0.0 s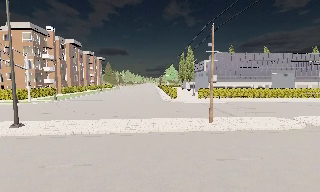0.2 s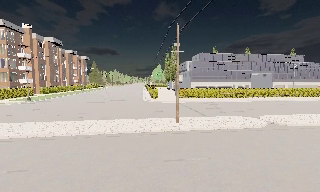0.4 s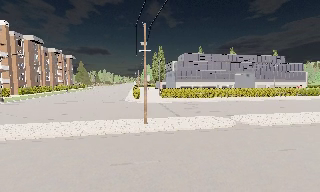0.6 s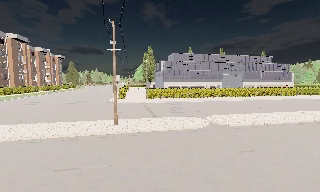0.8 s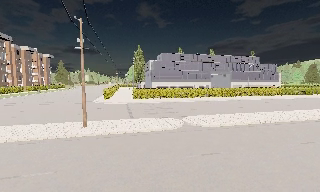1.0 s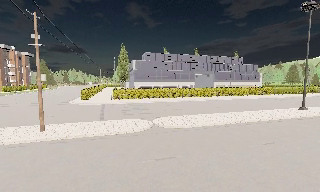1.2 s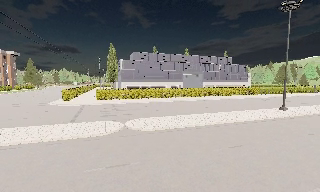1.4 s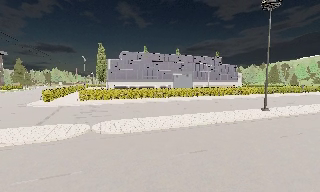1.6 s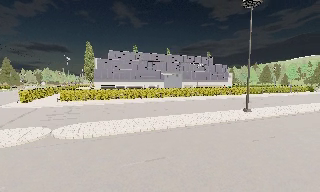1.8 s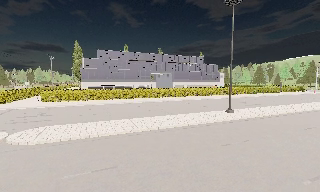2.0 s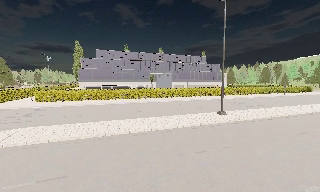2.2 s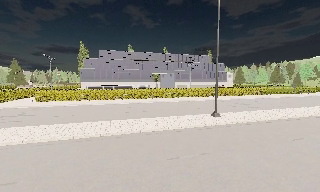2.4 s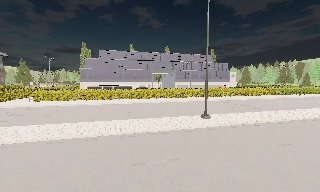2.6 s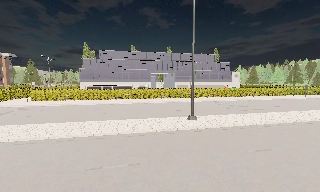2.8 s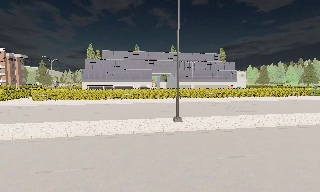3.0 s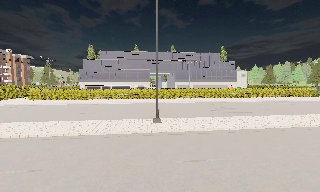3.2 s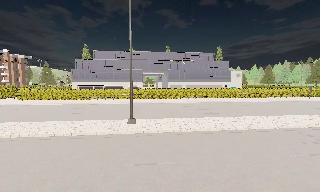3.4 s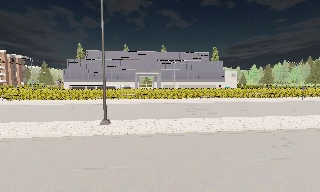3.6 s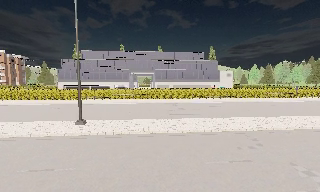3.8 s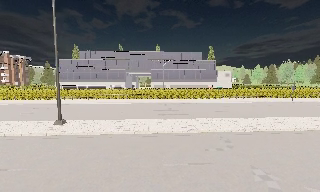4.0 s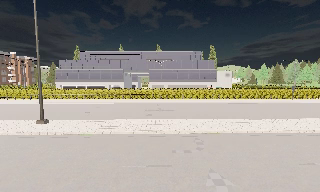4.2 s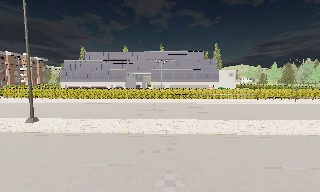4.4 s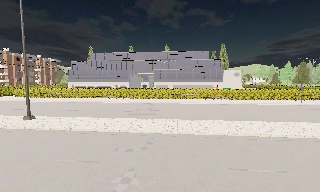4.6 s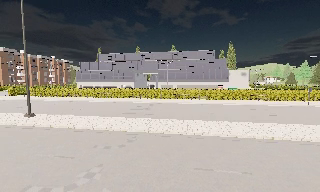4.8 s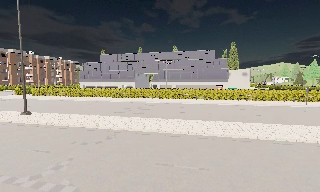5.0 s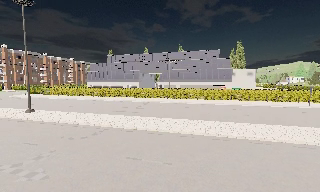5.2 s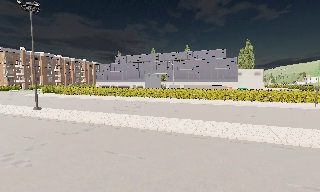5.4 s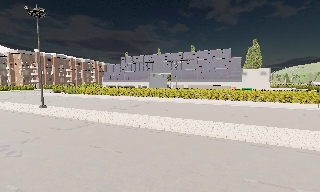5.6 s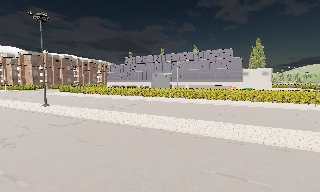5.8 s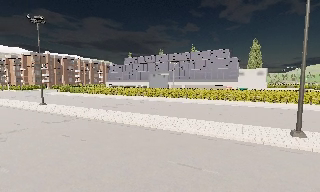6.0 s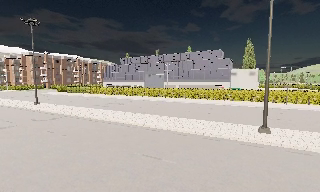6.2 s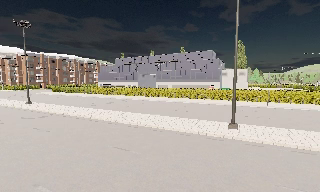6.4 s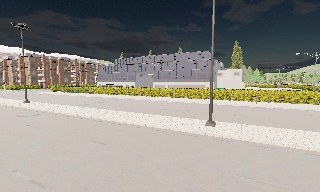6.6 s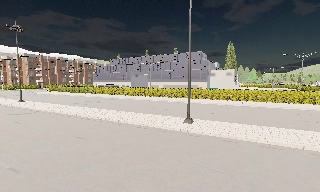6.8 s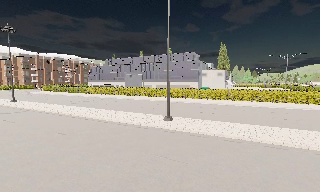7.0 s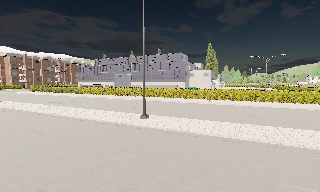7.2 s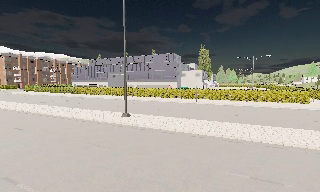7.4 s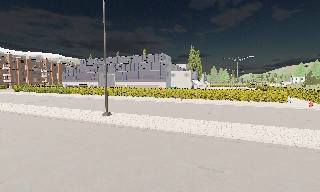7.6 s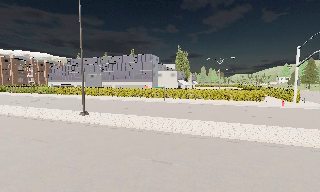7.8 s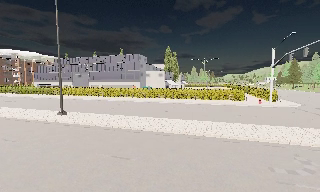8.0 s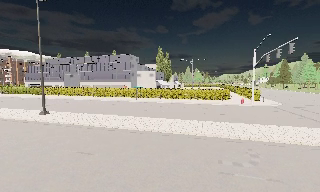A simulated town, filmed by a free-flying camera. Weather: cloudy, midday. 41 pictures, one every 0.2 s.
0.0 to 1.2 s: The camera pans to its right, which is clockwise from overhead, by about 15 degrees. It travels to its right, about 11 m, so close, fixed things drift to the left.
1.2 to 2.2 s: The camera travels to its right, about 10 m, so close, fixed things drift to the left.
2.2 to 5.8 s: The camera pans to its left, which is counterclockwise from overhead, by about 45 degrees. It travels to its right, about 35 m, so close, fixed things drift to the left.
5.8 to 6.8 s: The camera travels to its right and backward, about 9 m, so close, fixed things drift to the left.
6.8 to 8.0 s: The camera pans to its right, which is clockwise from overhead, by about 10 degrees. It travels to its right, about 10 m, so close, fixed things drift to the left.
The film runs forward here.
